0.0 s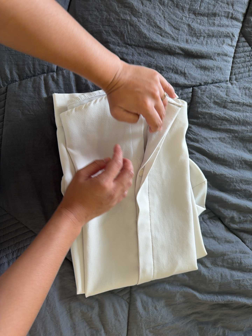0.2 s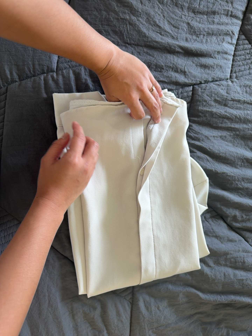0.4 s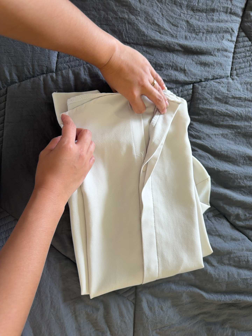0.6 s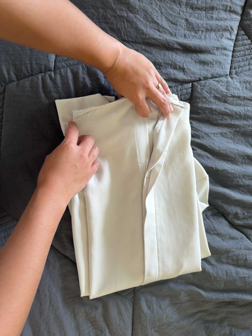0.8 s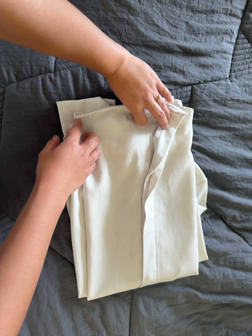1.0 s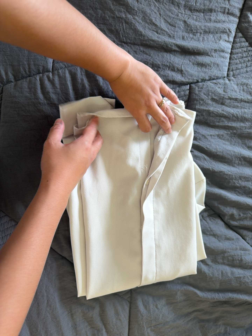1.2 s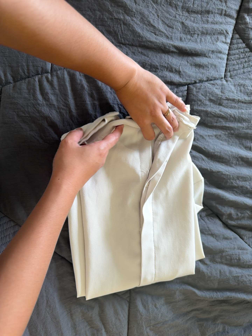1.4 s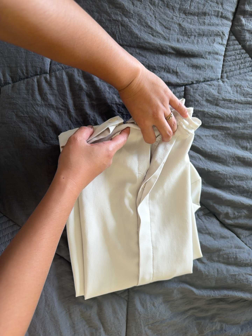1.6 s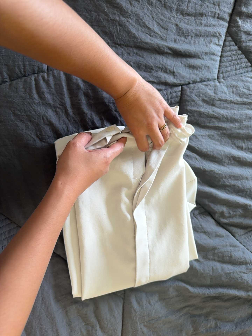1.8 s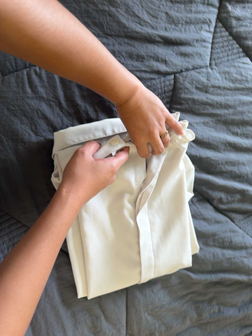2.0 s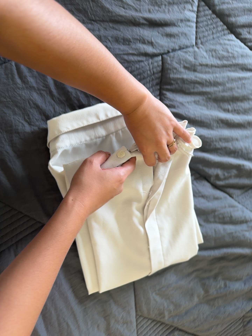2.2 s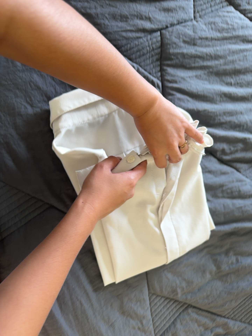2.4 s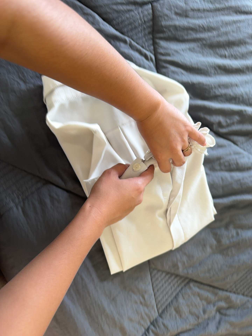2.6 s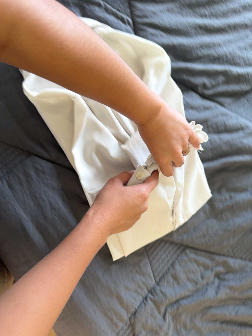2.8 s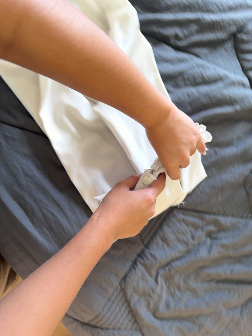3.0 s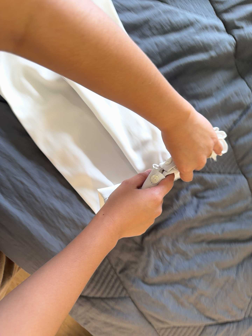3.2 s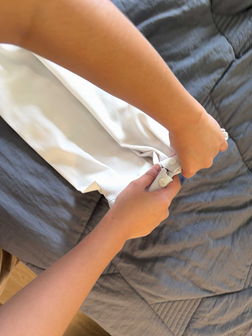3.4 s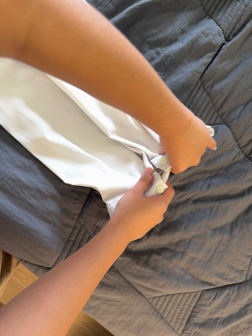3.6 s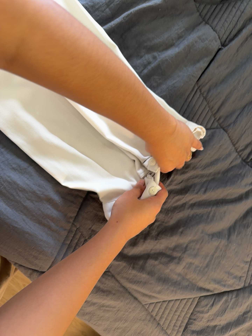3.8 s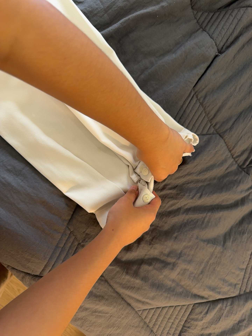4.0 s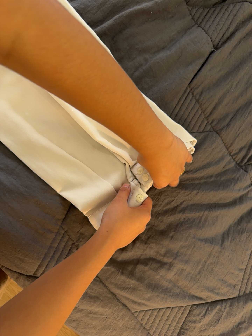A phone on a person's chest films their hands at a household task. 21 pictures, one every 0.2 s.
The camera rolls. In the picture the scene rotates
counterclockwise.
0.0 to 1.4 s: The camera shifts only a little, or ends up much as it began.
1.4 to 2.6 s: The camera travels toward the bottom of its view, about 16 cm, so close, fixed things drift upward. It rolls about its line of sight by about 15 degrees, and the scene rotates counterclockwise.
2.6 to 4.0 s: The camera travels to its right, toward the bottom of its view and forward, about 30 cm, so close, fixed things drift to the left. It rolls about its line of sight by about 15 degrees, and the scene rotates counterclockwise.
The film runs backward here.
